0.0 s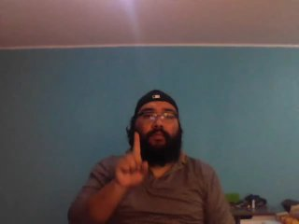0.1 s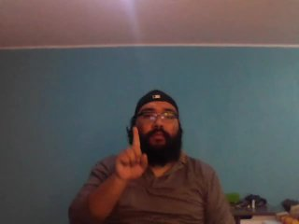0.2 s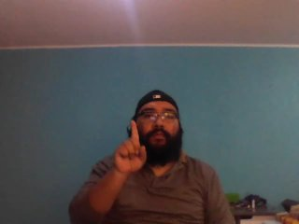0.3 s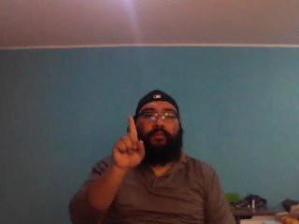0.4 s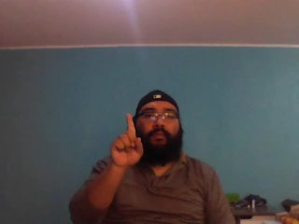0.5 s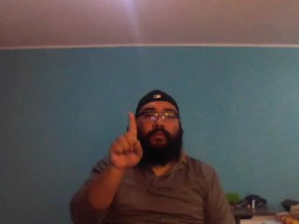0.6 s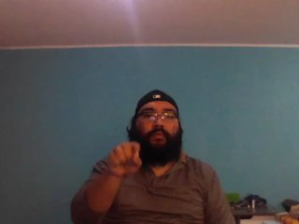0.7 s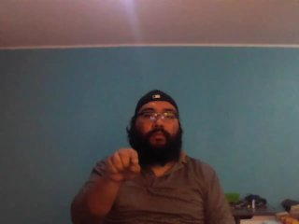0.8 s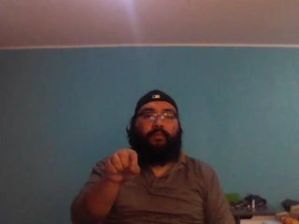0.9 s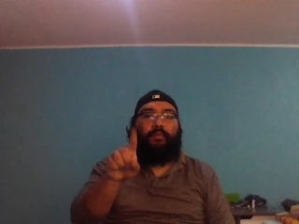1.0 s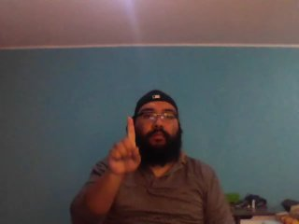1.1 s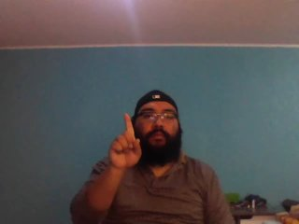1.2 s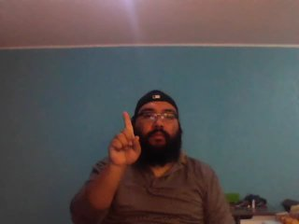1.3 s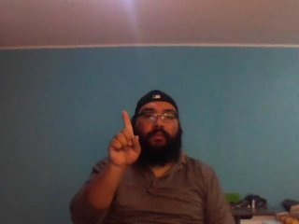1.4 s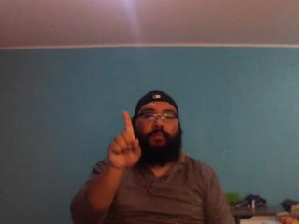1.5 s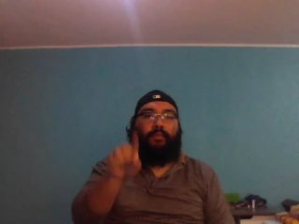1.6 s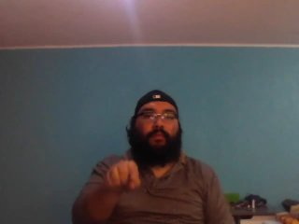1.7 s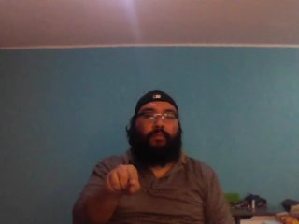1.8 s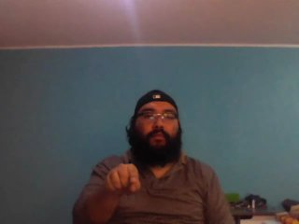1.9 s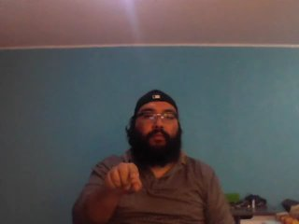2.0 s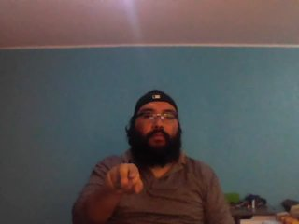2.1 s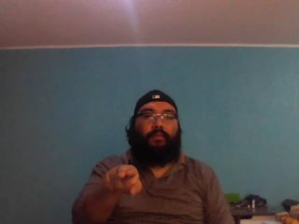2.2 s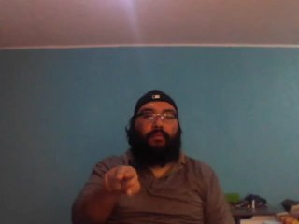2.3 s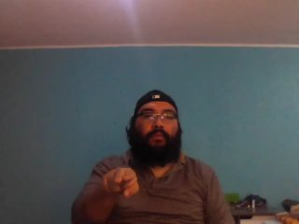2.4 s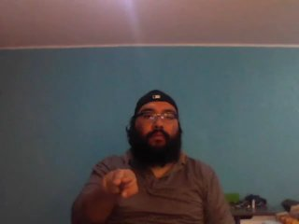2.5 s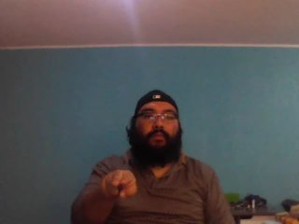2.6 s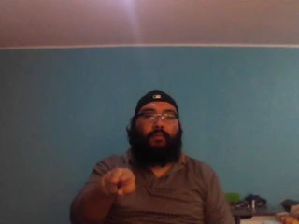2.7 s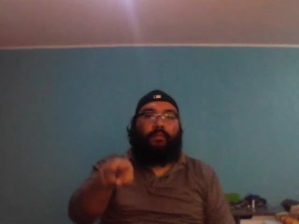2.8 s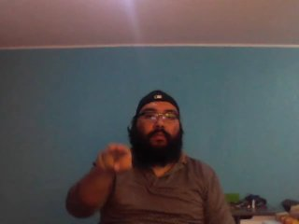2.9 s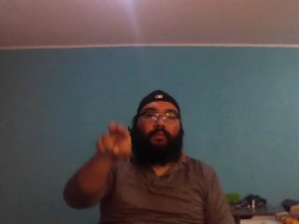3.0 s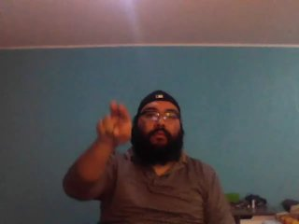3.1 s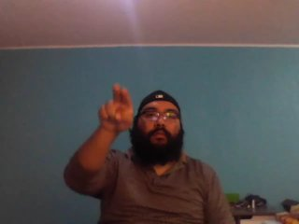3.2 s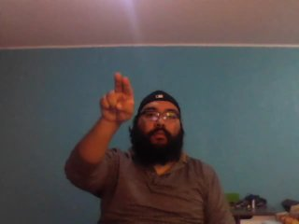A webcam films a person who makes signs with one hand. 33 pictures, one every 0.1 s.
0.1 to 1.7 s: Double click with one finger.
1.8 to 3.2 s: Pointing with two fingers.
